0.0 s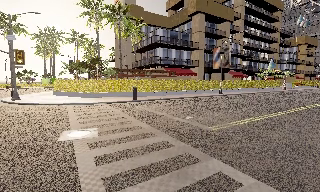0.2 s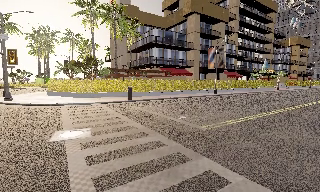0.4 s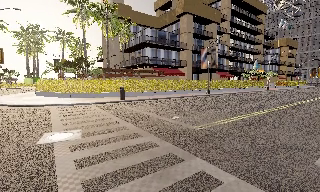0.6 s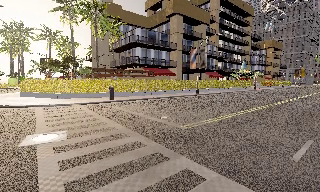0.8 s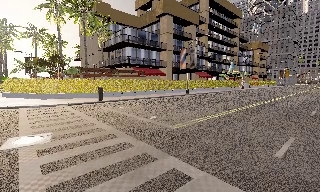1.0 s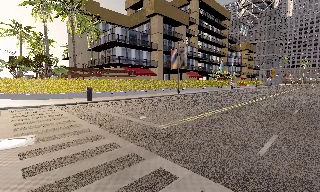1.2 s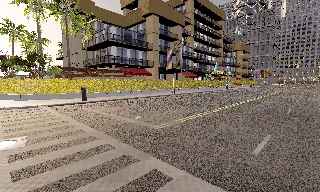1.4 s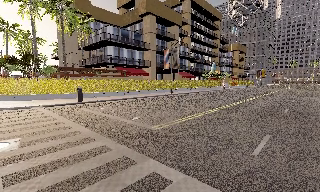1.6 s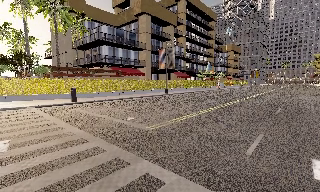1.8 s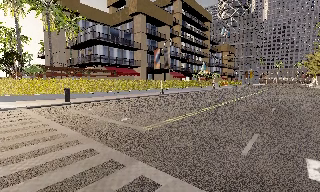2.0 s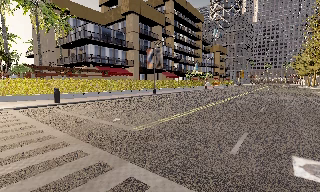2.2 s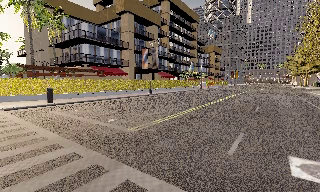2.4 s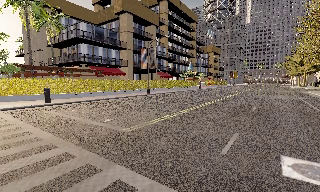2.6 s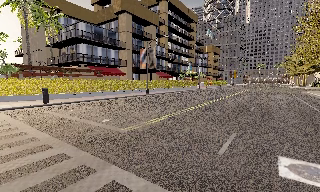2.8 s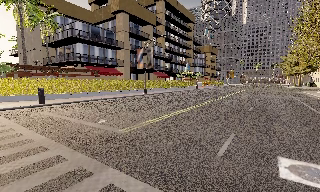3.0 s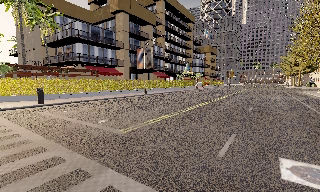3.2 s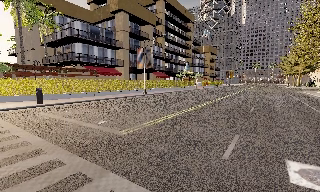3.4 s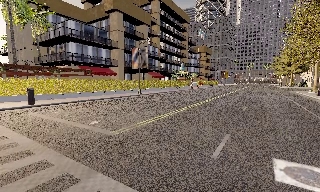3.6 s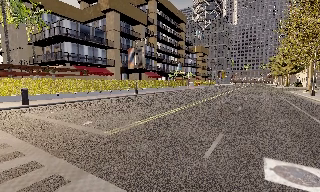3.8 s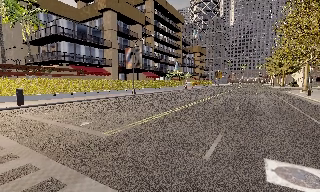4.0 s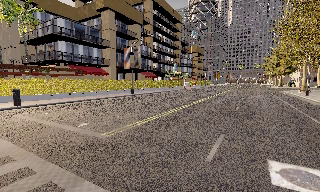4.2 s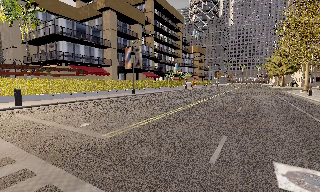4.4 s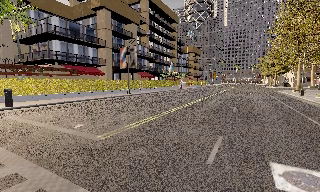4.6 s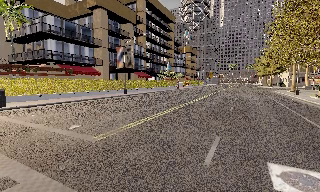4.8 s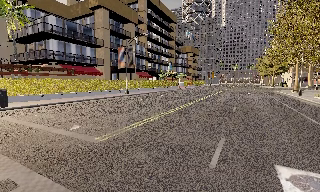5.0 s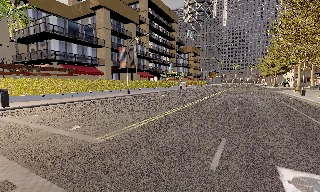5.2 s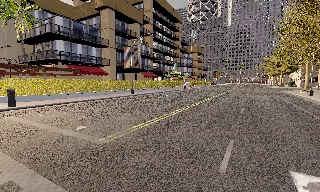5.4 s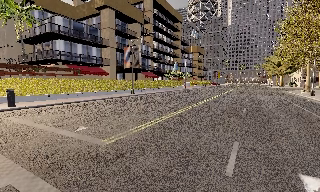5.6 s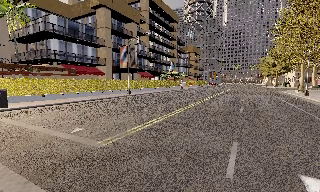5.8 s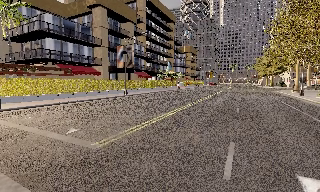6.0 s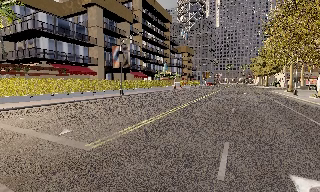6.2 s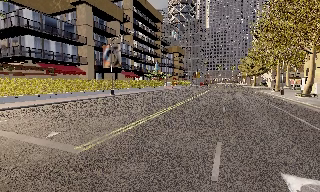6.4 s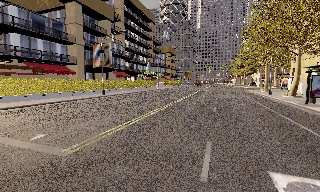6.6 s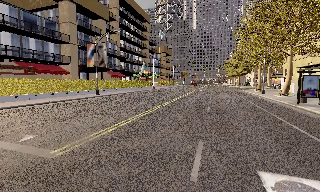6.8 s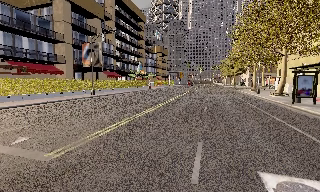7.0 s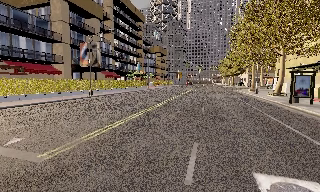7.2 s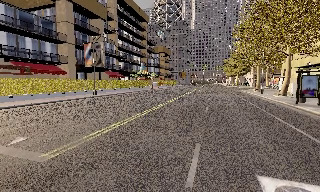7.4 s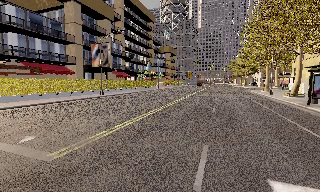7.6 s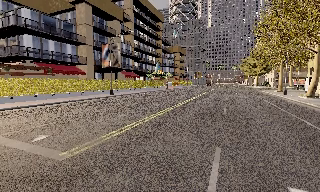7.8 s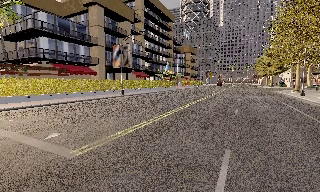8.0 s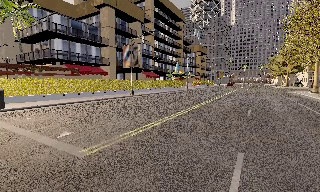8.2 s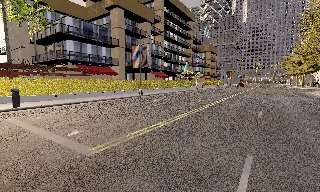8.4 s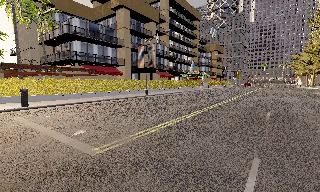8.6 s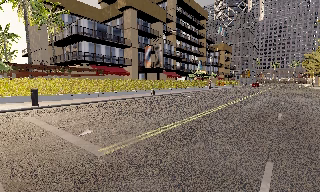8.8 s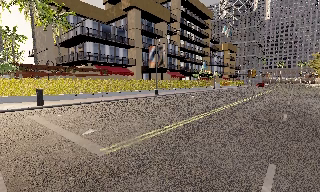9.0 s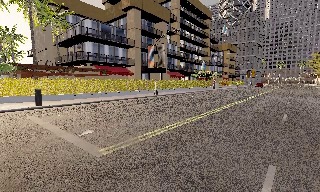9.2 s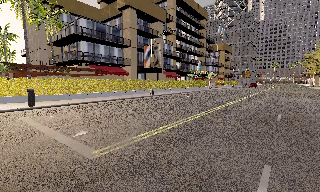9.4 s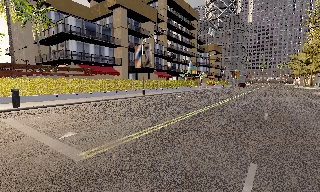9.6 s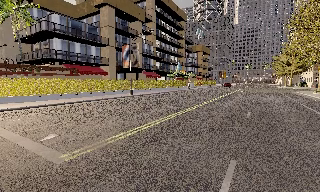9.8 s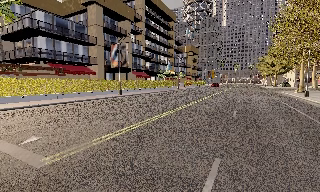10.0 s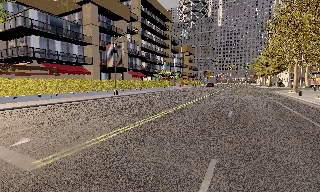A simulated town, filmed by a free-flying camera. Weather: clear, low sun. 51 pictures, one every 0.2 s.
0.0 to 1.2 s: The camera swings to its right by about 15 degrees, and the scene slides to the left. It travels to its right, about 0.5 m, so close, fixed things drift to the left.
1.2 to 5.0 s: The camera pans to its right, which is clockwise from overhead, by about 15 degrees. It travels forward, about 1 m, so what stands in front looms larger.
5.0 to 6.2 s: The camera travels forward, about 0.5 m, so what stands in front looms larger.
6.2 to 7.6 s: The camera shifts only a little, or ends up much as it began.
7.6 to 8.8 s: The scene slides to the right, as the camera pans about 15 degrees to its left.
8.8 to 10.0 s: The scene slides to the left, as the camera pans about 15 degrees to its right.
The film runs forward here.
